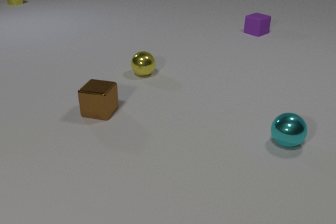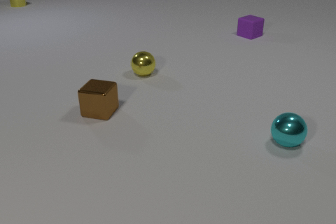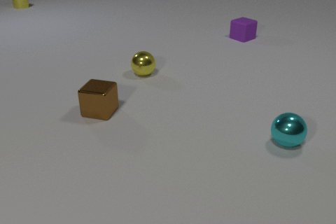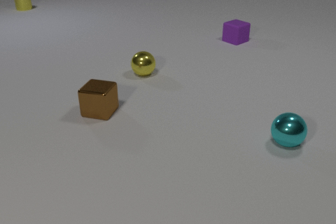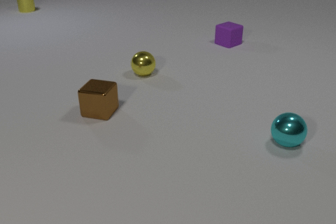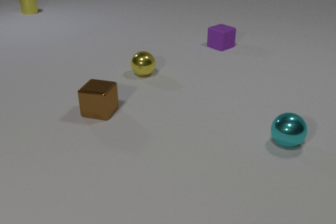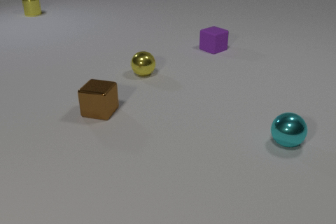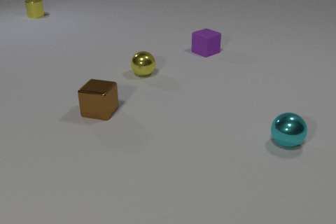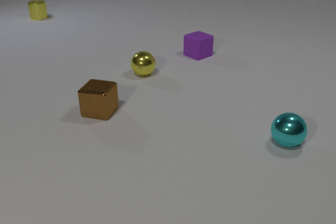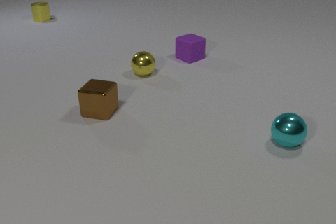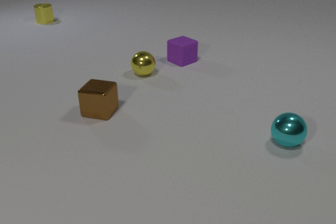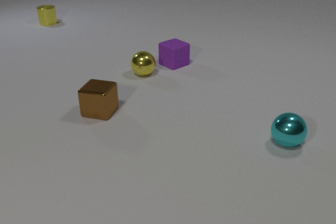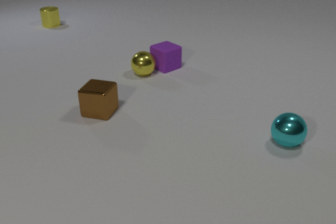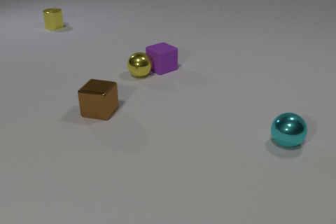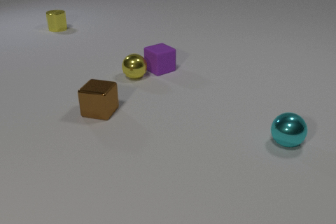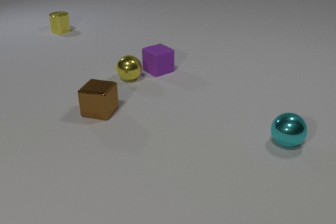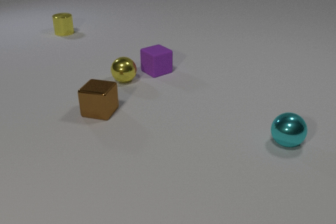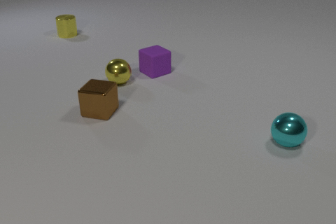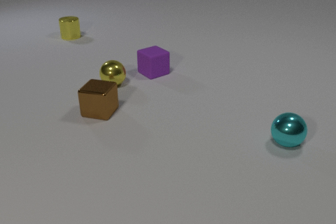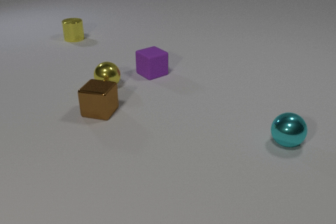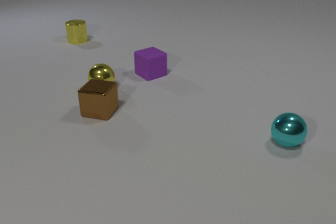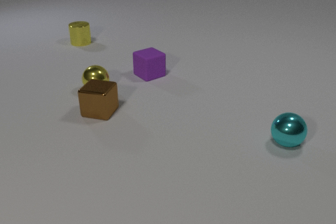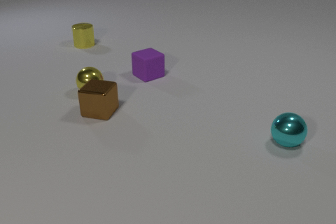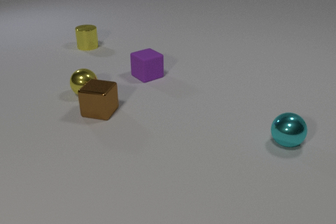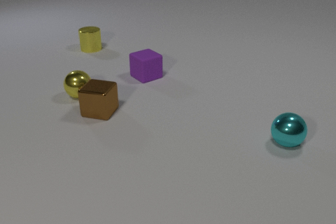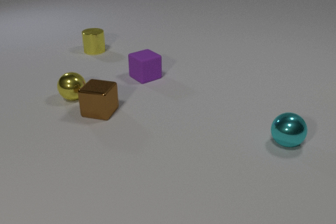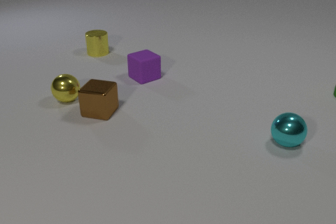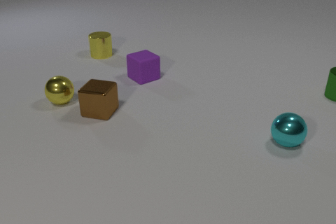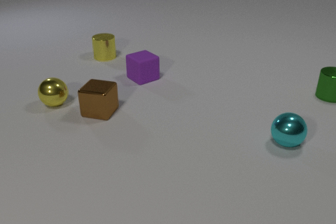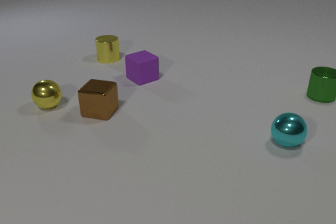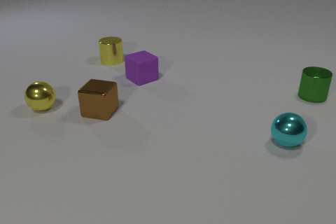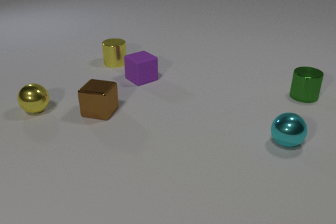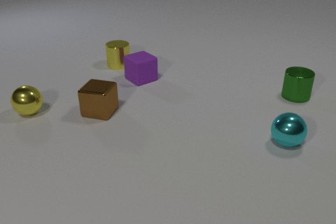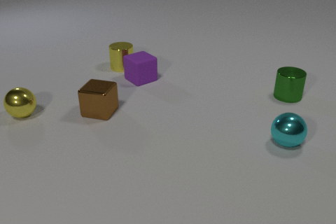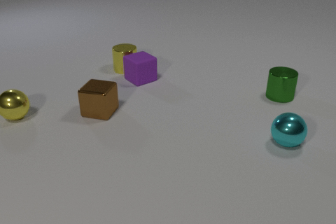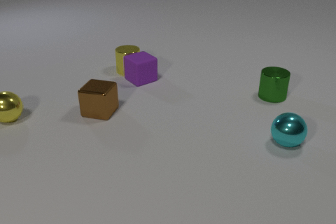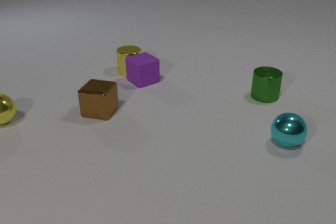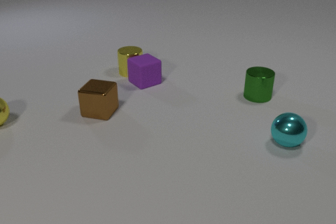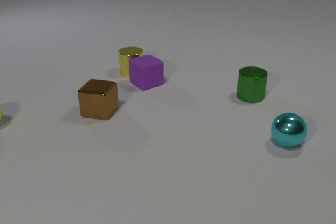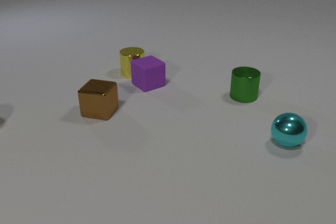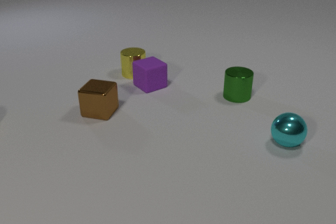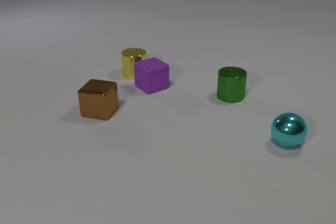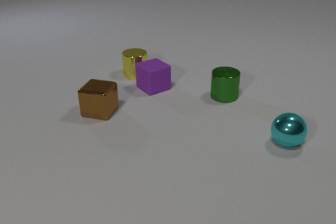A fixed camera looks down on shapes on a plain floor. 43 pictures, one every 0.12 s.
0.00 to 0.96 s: The purple rubber cube slides toward the camera and to the left. The yellow metal cylinder slides toward the camera.
0.96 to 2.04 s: The purple rubber cube slides toward the camera and to the left. The yellow metal sphere rolls to the left and toward the camera. The yellow metal cylinder slides toward the camera. The purple rubber cube and the yellow metal sphere collide.
2.04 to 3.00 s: The purple rubber cube slides toward the camera and to the left. The yellow metal sphere rolls to the left and toward the camera. The yellow metal cylinder slides toward the camera and to the right.
3.00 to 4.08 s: The purple rubber cube slides toward the camera. The yellow metal sphere rolls to the left and toward the camera. The yellow metal cylinder slides toward the camera and to the right. The green metal cylinder comes in at the right edge, slides to the left.
4.08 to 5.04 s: The purple rubber cube slides toward the camera and to the right. The yellow metal sphere rolls to the left, leaves at the left edge. The yellow metal cylinder slides toward the camera and to the right. The green metal cylinder slides to the left. The purple rubber cube and the yellow metal cylinder collide.
Are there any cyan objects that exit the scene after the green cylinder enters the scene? no.
What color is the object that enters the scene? green.
What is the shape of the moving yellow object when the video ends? cylinder.
